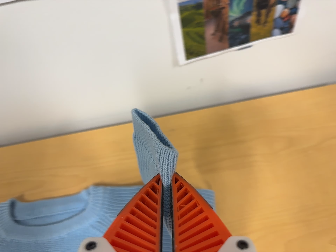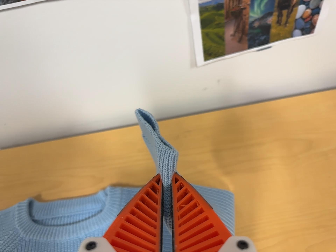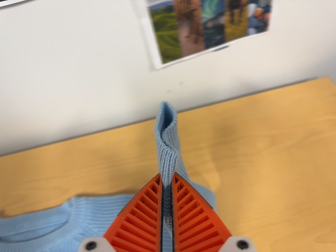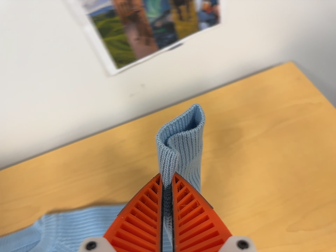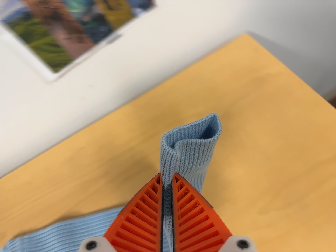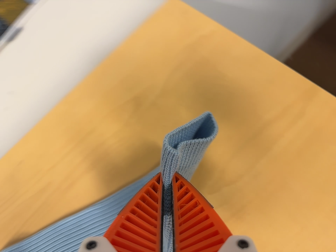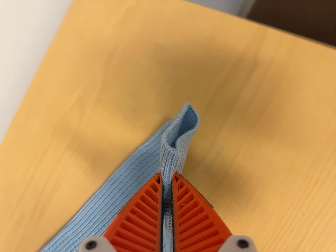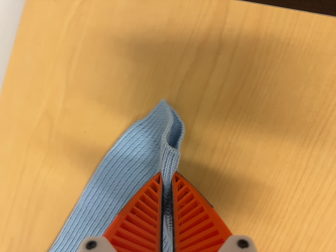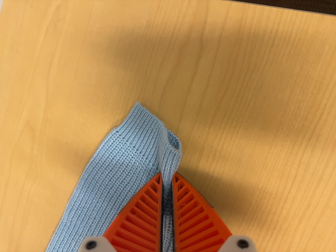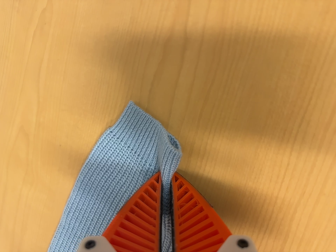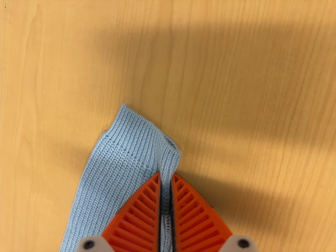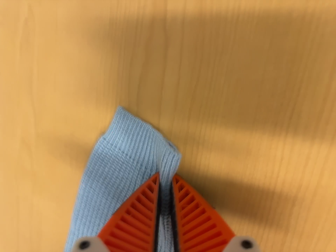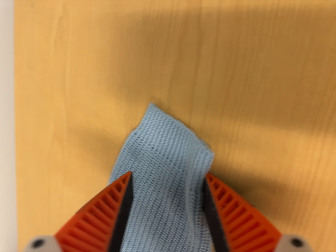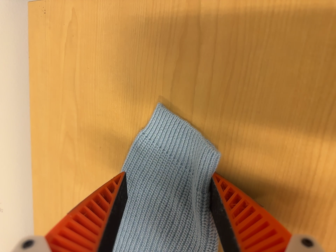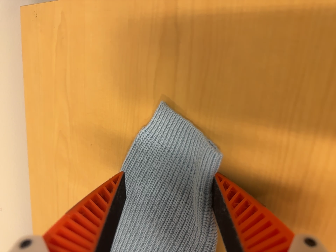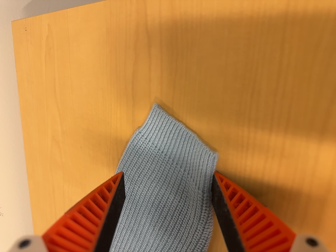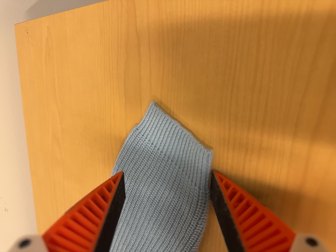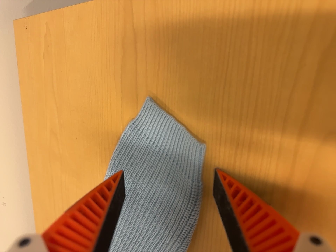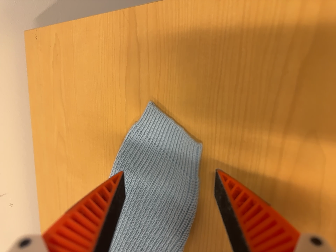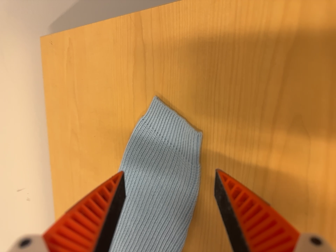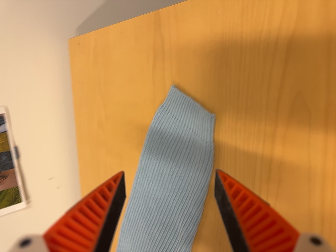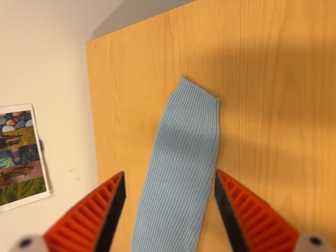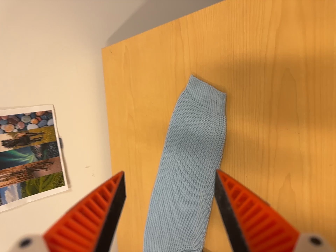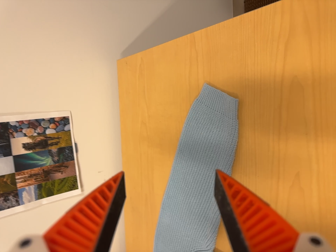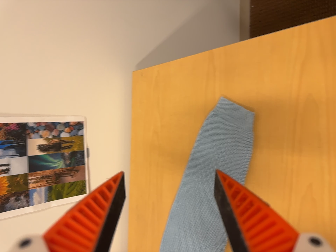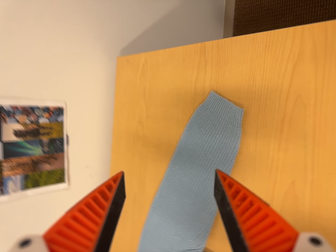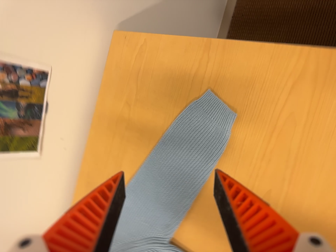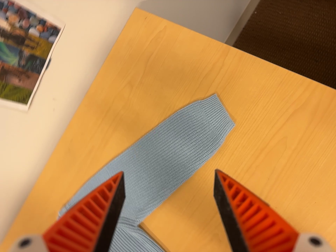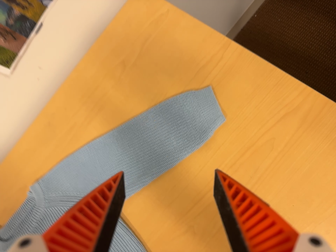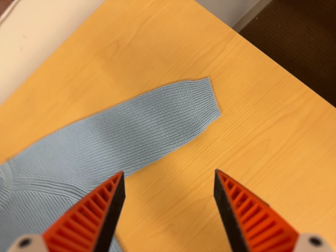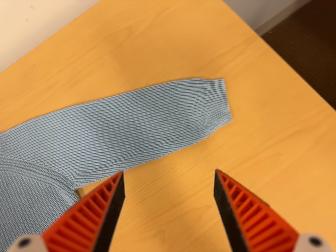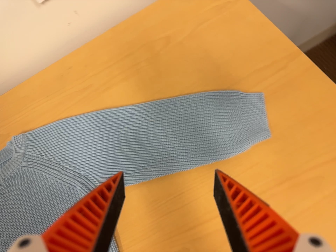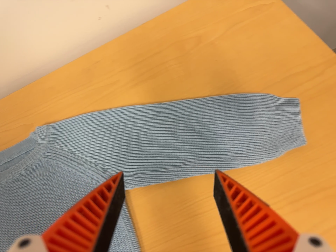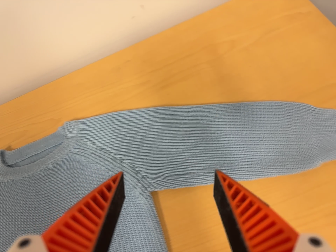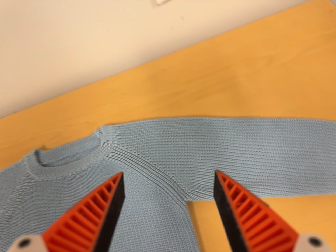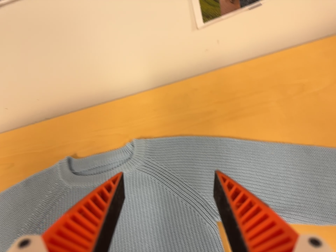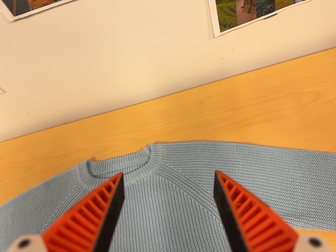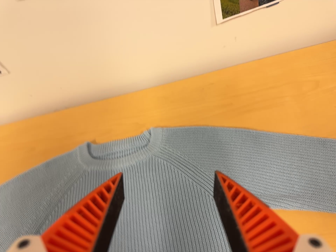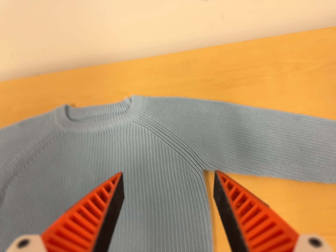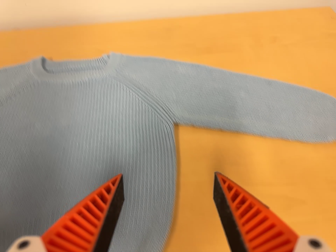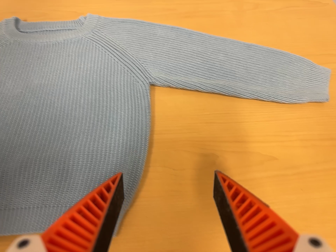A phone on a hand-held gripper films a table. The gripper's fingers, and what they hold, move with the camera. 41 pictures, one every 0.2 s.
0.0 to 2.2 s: The camera travels to its right and forward, about 40 cm, so close, fixed things drift to the left. Its aim tips toward the bottom of its view by about 20 degrees. It rolls about its line of sight by about 70 degrees, and the scene rotates counterclockwise.
2.2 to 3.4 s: The camera pans to its left by about 10 degrees. It travels to its right and backward, about 9 cm.
3.4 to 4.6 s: The camera travels backward and toward the bottom of its view, about 22 cm, so what stands in front gets smaller. Its aim tips toward the top of its view by about 10 degrees.
4.6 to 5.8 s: The camera pans to its right by about 30 degrees. It travels to its left, about 18 cm. It rolls about its line of sight by about 45 degrees, and the scene rotates clockwise.
5.8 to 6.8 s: The camera travels to its left, about 18 cm, so close, fixed things drift to the right. It rolls about its line of sight by about 25 degrees, and the scene rotates clockwise.
6.8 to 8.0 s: The camera travels toward the bottom of its view, about 26 cm, so close, fixed things drift upward. It rolls about its line of sight by about 15 degrees, and the scene rotates clockwise.
The film runs backward here.
